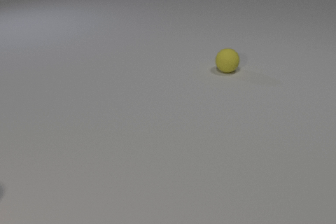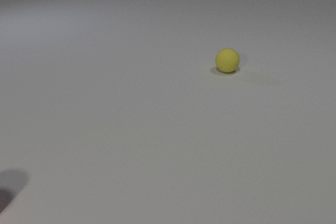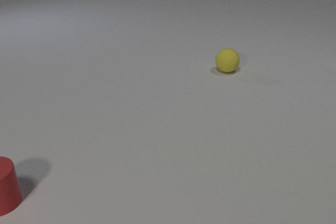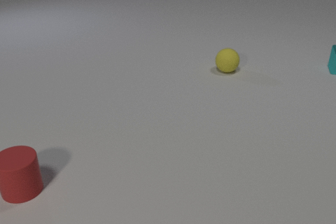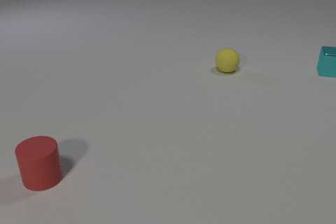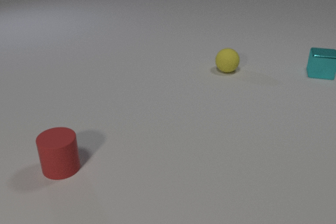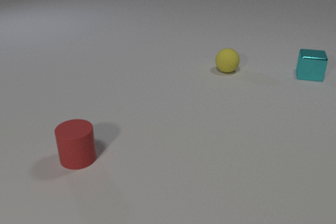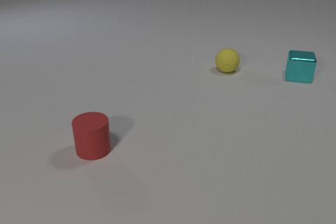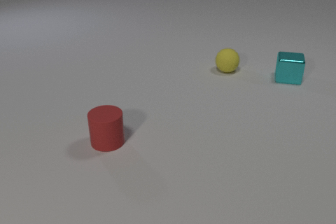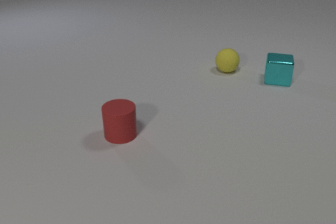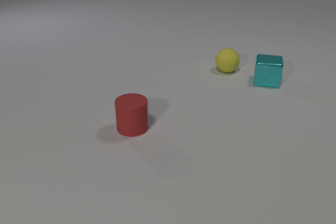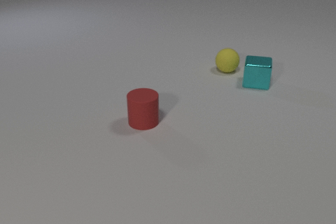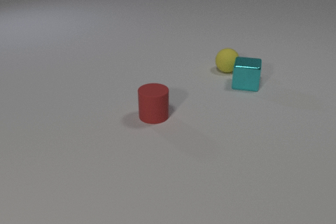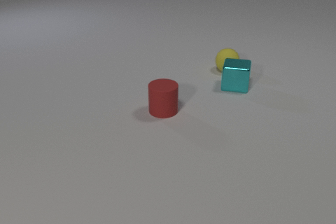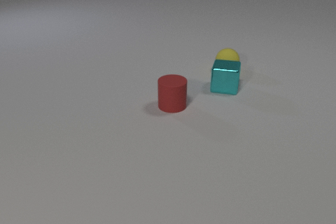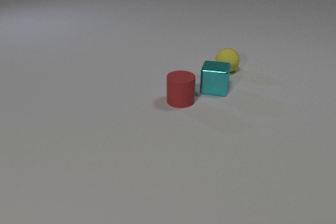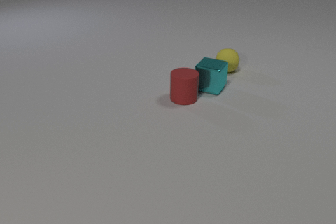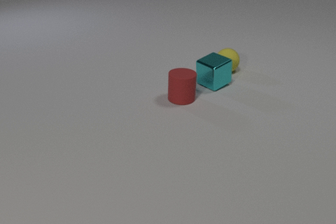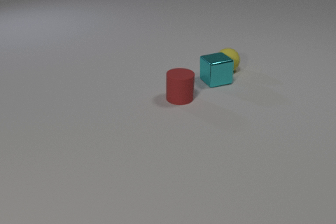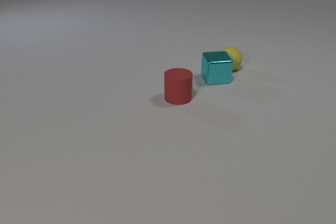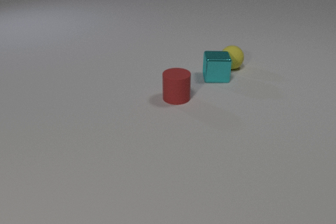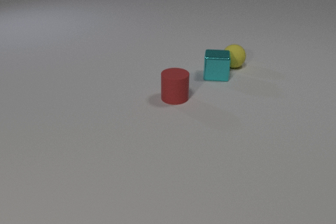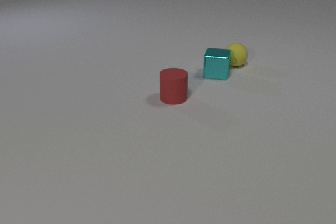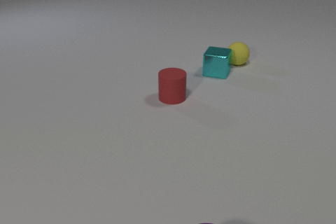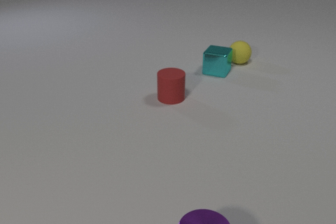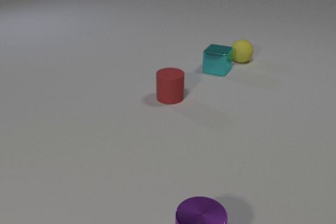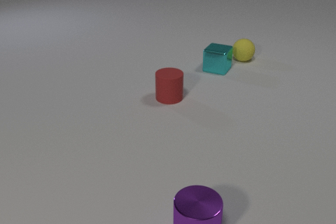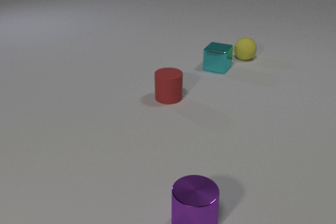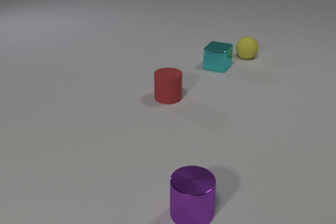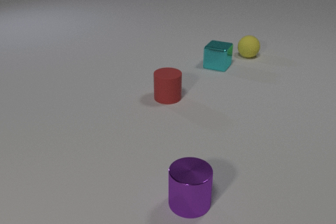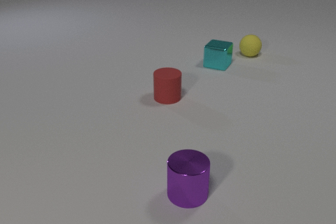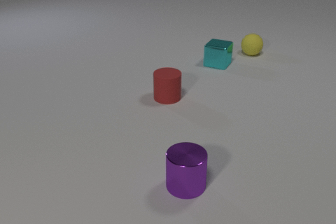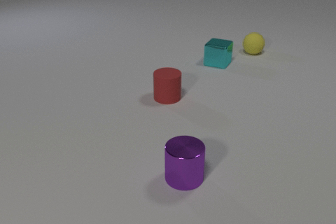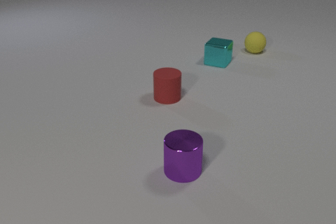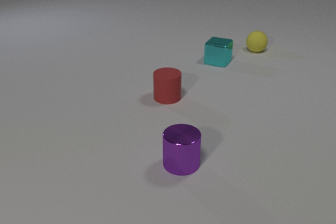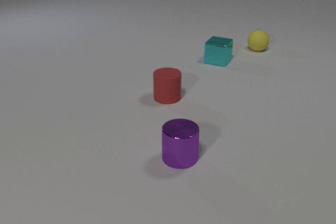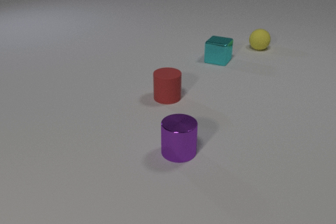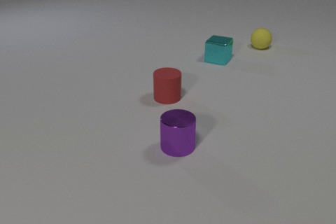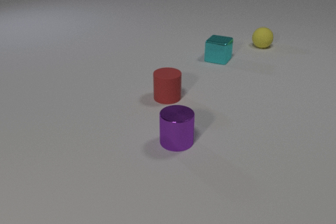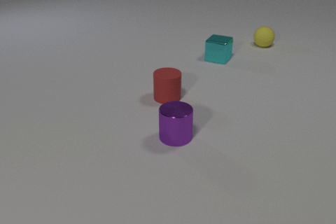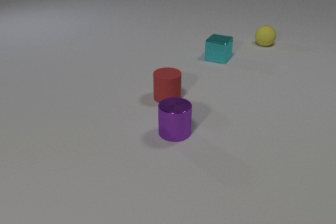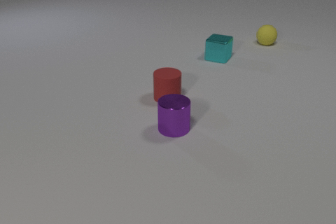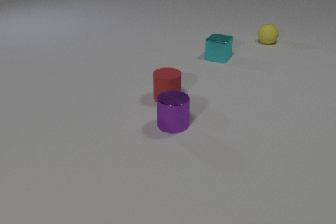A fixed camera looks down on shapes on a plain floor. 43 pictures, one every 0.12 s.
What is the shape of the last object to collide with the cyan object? sphere.
How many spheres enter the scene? 0.
How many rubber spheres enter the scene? 0.
0.00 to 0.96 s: The cyan metal cube comes in at the right edge, slides to the left and toward the camera. The red rubber cylinder comes in at the left edge, slides to the right and away from the camera.
0.96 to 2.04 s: The cyan metal cube slides to the left and toward the camera, spins so that its near face slides to the left, clockwise seen from above. The red rubber cylinder slides away from the camera and to the right. The cyan metal cube and the red rubber cylinder collide.
2.04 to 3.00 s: The cyan metal cube slides away from the camera, spins clockwise seen from above by about 60 degrees, its near face sliding to the left. The red rubber cylinder slides to the left. The yellow rubber sphere rolls away from the camera and to the right. The purple metal cylinder comes in at the bottom edge, slides away from the camera. The cyan metal cube and the yellow rubber sphere collide.
3.00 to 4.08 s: The cyan metal cube slides away from the camera. The yellow rubber sphere rolls away from the camera and to the right. The purple metal cylinder slides away from the camera.
4.08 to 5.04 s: The cyan metal cube slides away from the camera. The yellow rubber sphere rolls away from the camera and to the right. The purple metal cylinder slides away from the camera.
